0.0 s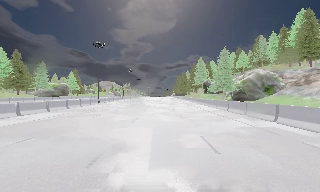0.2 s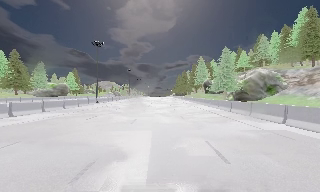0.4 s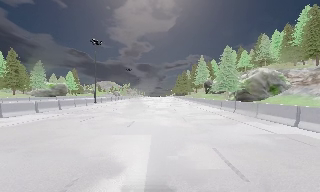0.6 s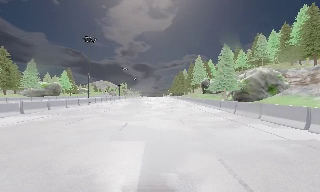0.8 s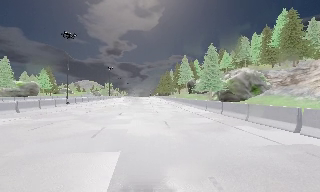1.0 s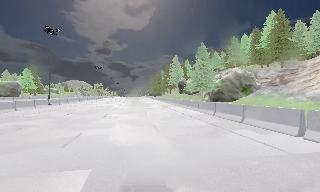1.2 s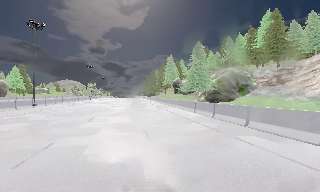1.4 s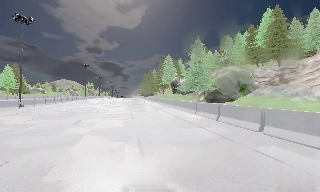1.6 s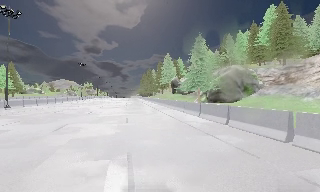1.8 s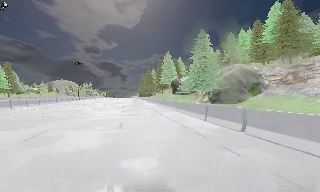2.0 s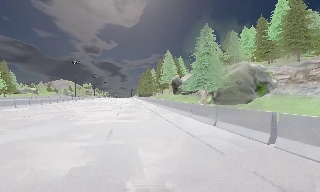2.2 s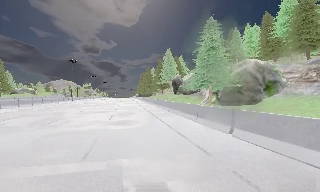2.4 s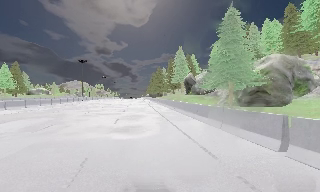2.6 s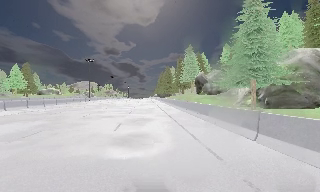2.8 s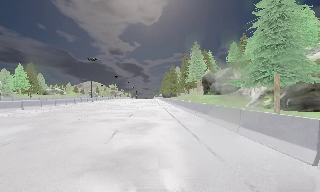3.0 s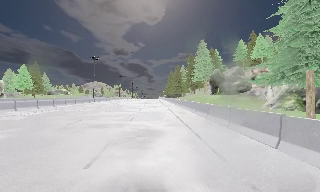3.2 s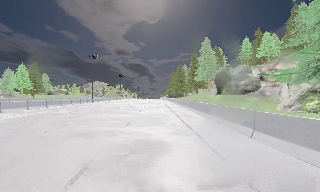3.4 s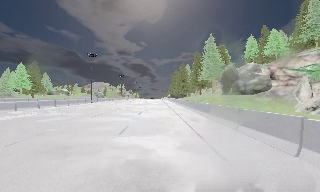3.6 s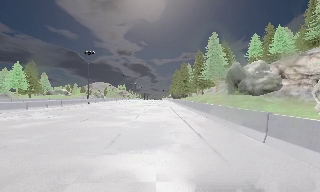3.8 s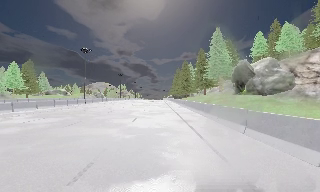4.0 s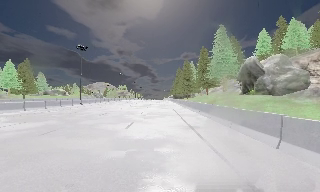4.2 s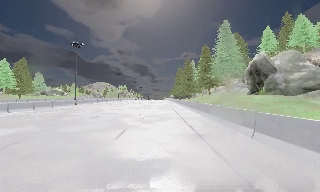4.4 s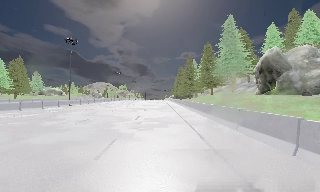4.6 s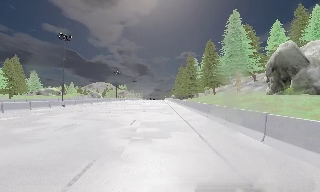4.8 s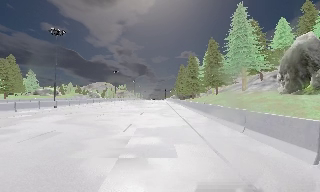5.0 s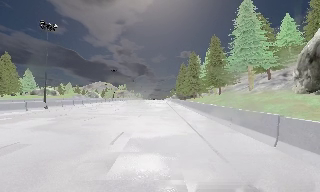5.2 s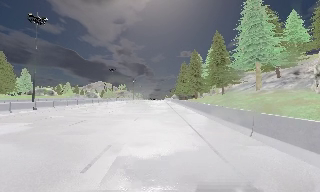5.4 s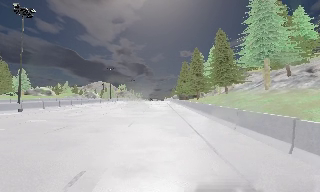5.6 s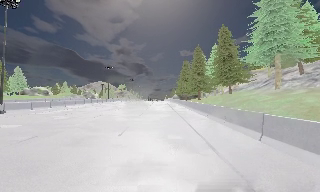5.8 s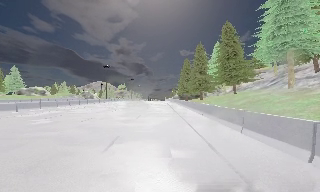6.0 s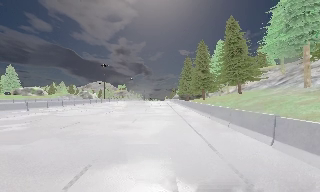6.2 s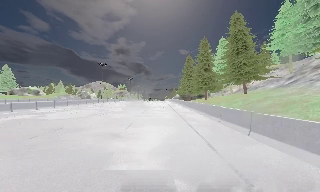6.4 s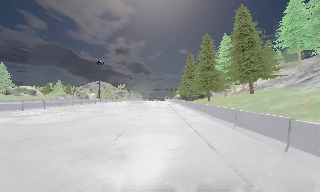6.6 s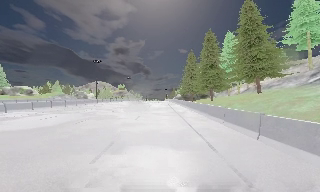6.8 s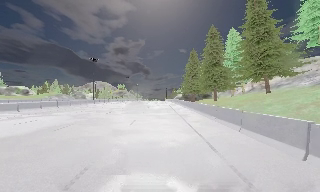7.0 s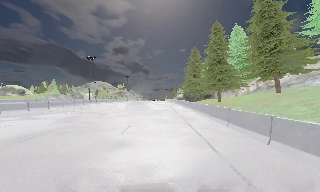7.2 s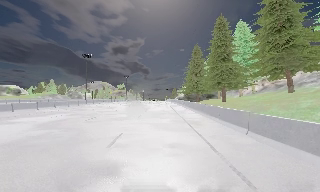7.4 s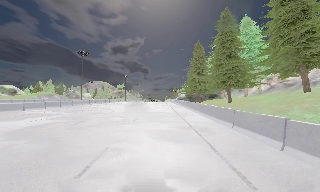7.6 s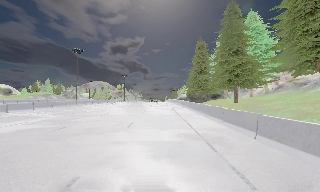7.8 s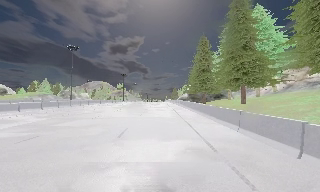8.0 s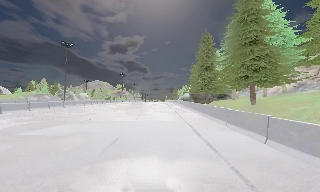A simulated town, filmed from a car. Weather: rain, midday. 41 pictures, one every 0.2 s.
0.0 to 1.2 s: The scene slides to the left, as the camera pans about 10 degrees to its right. It travels forward, about 6 m, so what stands in front looms larger. It gains speed.
1.2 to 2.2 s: The camera travels forward, about 9 m, so what stands in front looms larger.
2.2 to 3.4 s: The scene slides to the right, as the camera pans about 10 degrees to its left. It travels forward, about 12 m, so what stands in front looms larger.
3.4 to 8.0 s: The camera travels forward, about 45 m, so what stands in front looms larger.
The film runs forward here.
